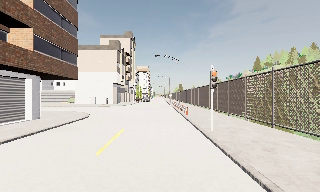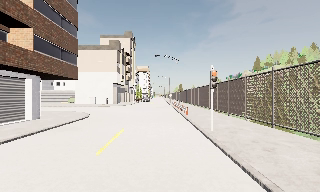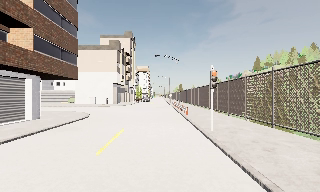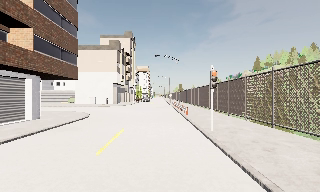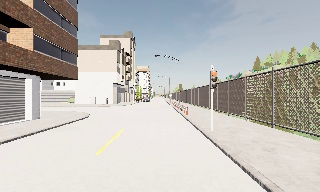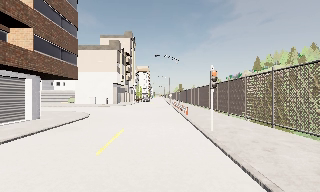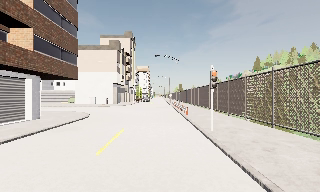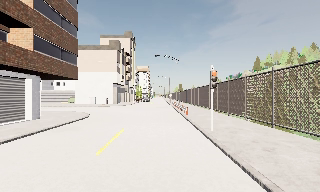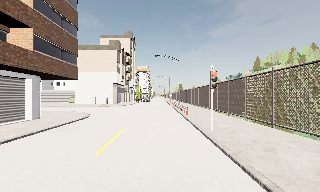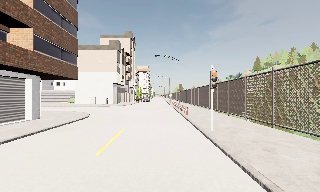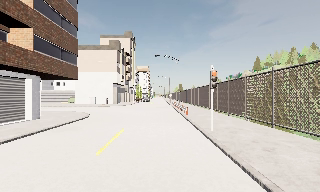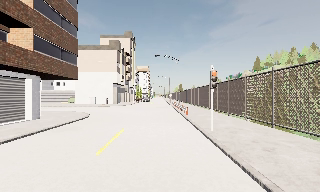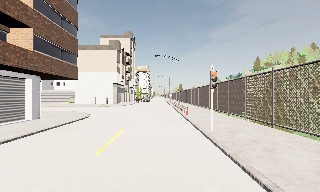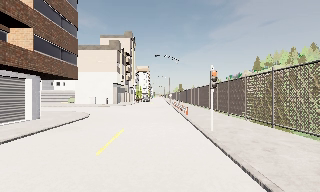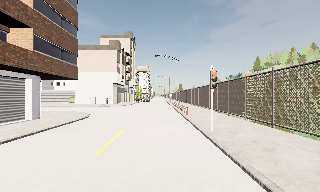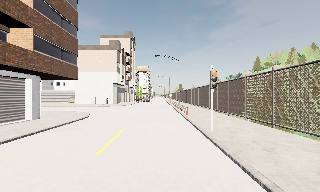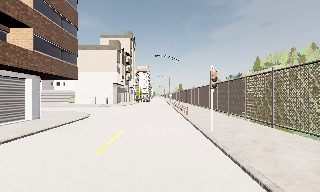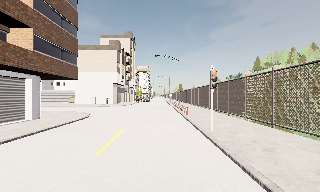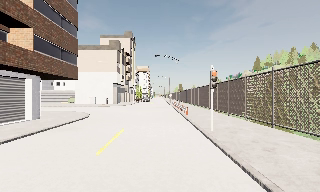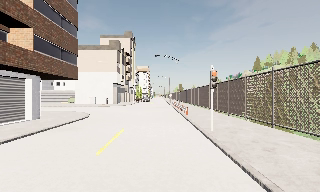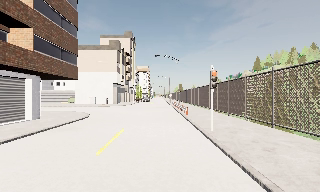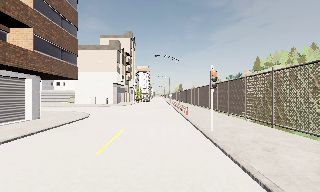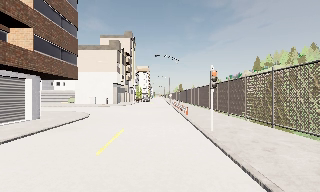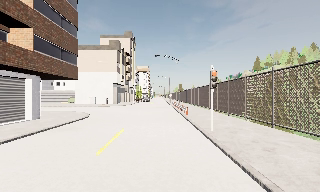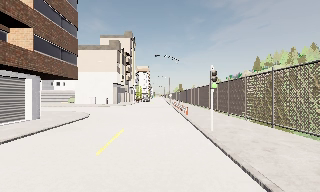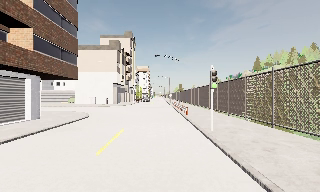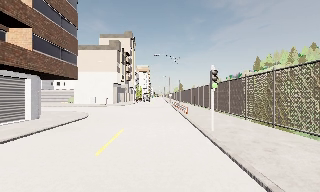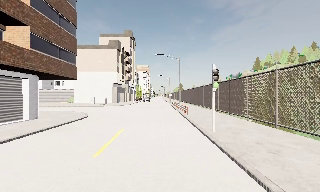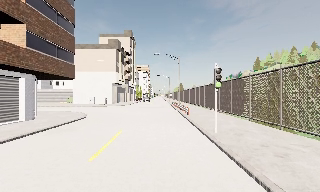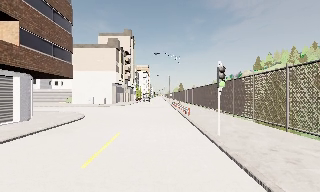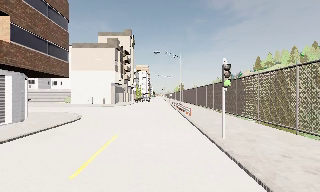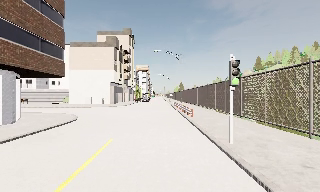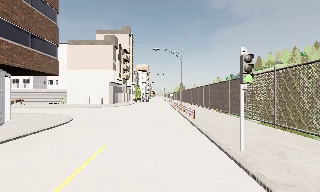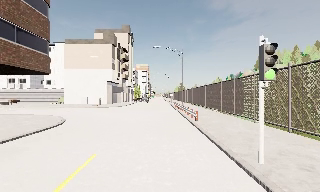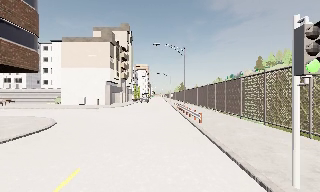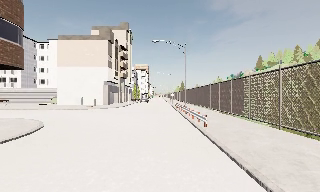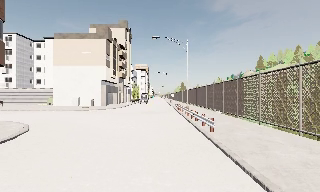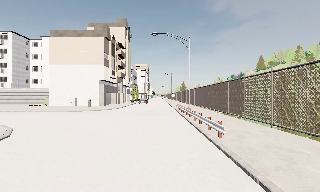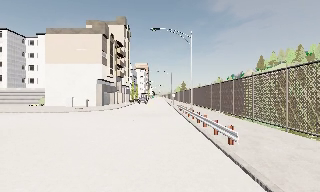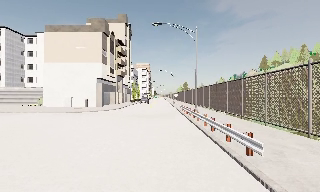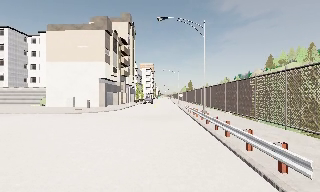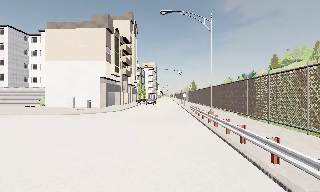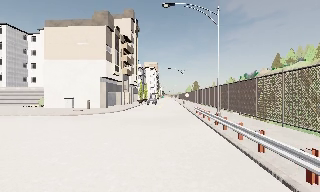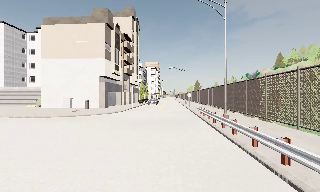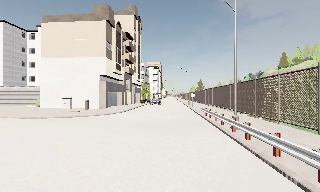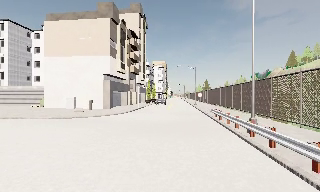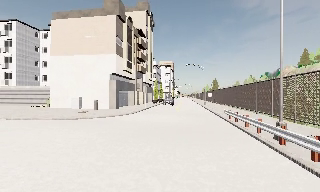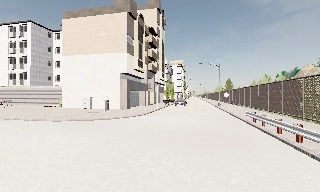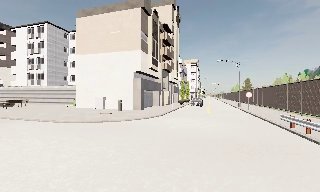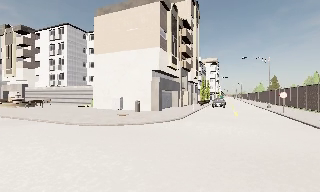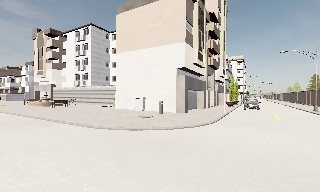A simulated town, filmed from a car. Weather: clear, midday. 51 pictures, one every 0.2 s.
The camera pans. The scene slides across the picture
to the right.
The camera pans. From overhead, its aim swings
counterclockwise.
0.0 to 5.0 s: The camera keeps its place and its aim.
5.0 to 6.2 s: The camera travels forward, about 2 m, so what stands in front looms larger. It gains speed.
6.2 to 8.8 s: The camera travels forward, about 13 m, so what stands in front looms larger.
8.8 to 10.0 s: The scene slides to the right, as the camera pans about 25 degrees to its left. It travels forward, about 7 m, so what stands in front looms larger. It gains speed.
The film runs forward here.
